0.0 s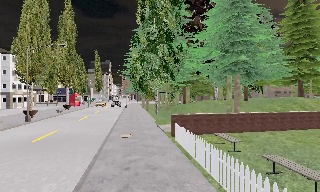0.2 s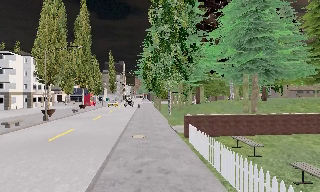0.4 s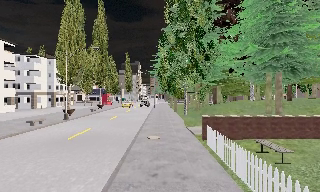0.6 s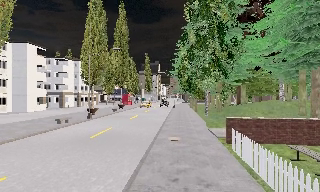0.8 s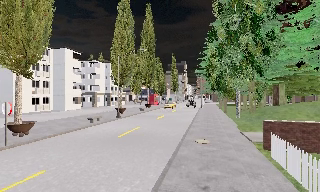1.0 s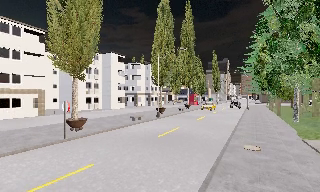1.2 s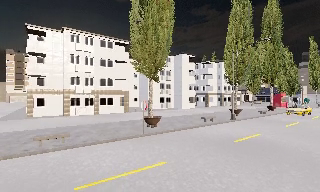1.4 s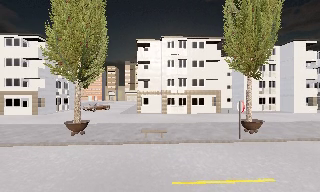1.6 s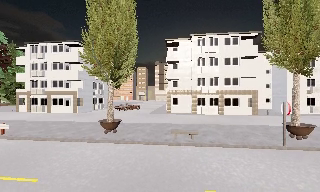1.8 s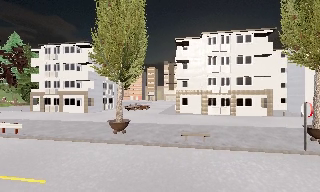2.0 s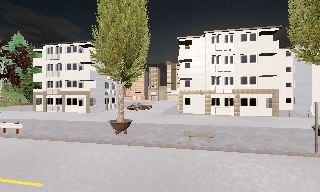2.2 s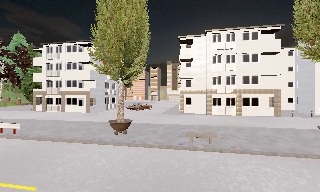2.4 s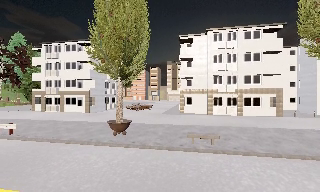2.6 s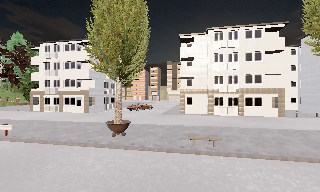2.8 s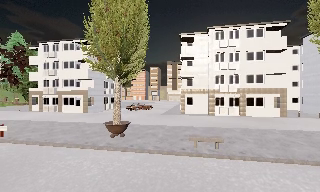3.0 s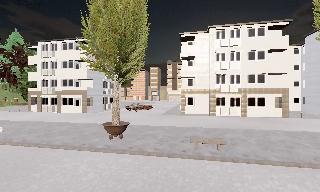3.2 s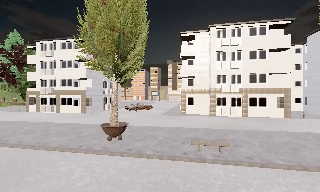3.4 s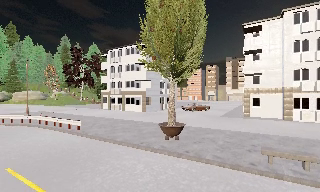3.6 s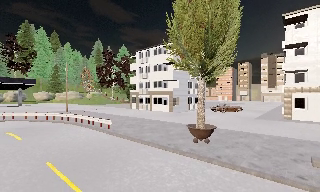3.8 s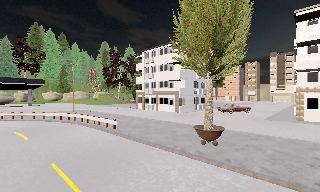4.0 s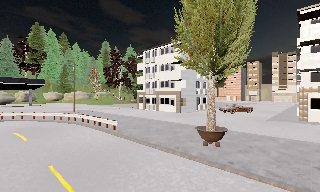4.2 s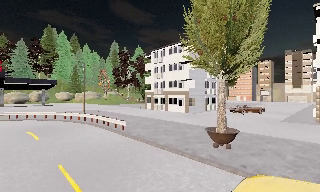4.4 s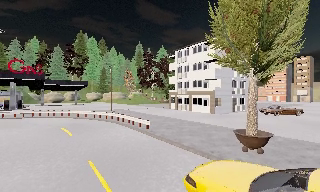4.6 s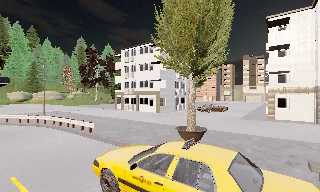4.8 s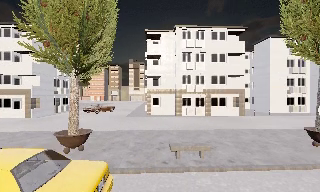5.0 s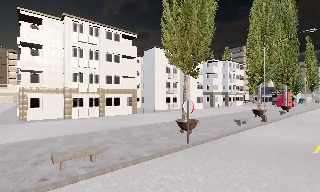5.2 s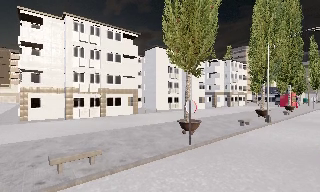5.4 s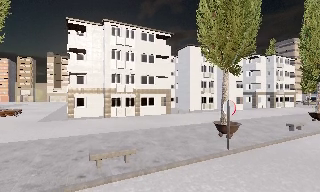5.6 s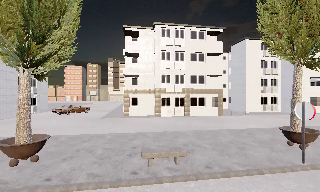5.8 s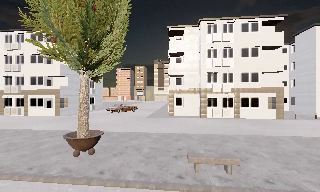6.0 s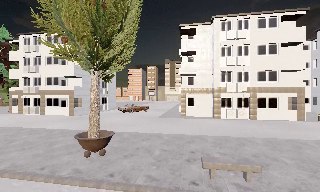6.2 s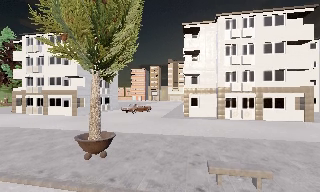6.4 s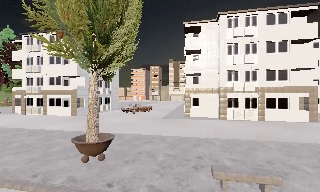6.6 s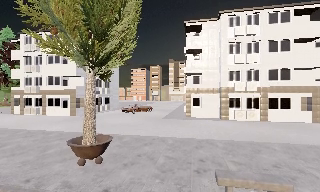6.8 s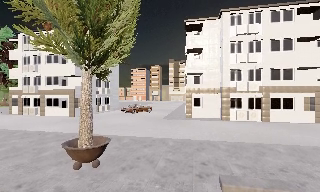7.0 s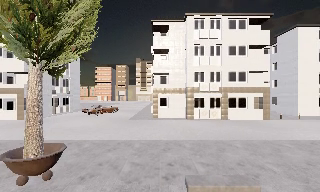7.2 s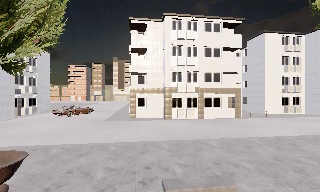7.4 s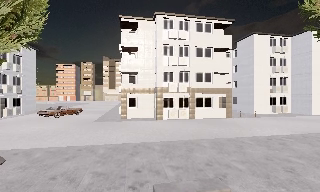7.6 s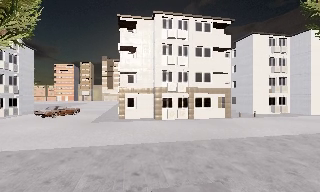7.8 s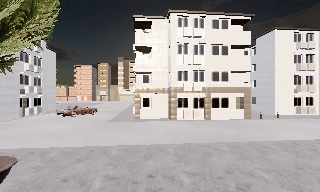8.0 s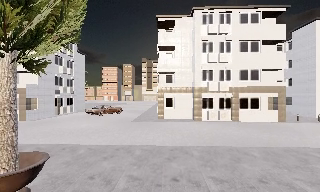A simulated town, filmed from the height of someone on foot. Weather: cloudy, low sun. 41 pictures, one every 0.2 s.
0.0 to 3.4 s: The camera pans to its left, which is counterclockwise from overhead, by about 130 degrees. It travels forward, about 5 m.
3.4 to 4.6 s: The camera travels forward, about 1 m, so what stands in front looms larger. It loses speed.
4.6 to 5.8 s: The camera pans to its right, which is clockwise from overhead, by about 30 degrees. It travels forward, about 1 m, so what stands in front looms larger.
5.8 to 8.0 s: The camera travels forward, about 2.5 m, so what stands in front looms larger.
The film runs forward here.
